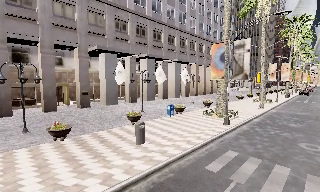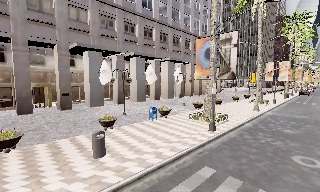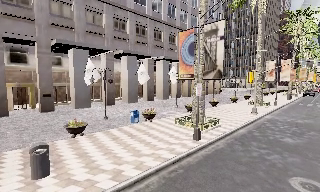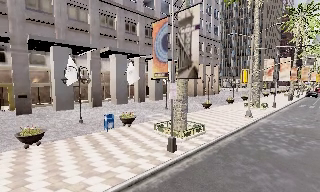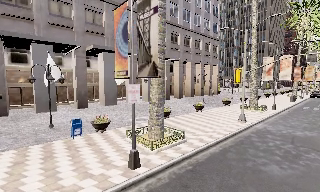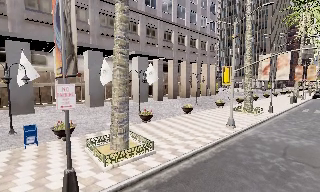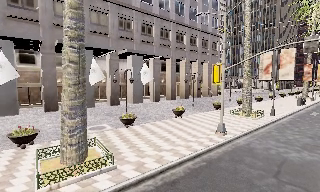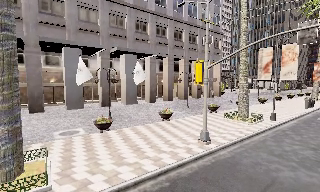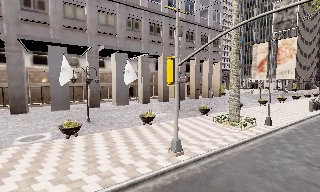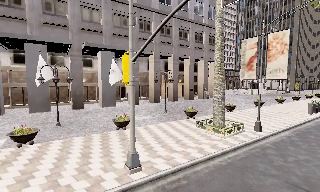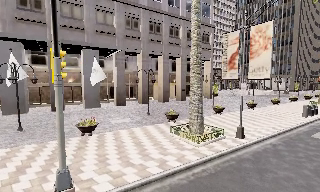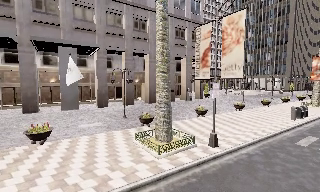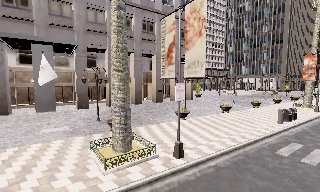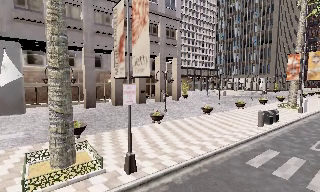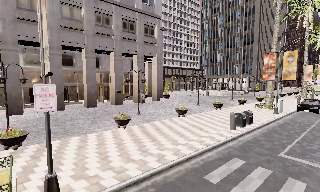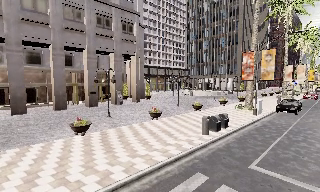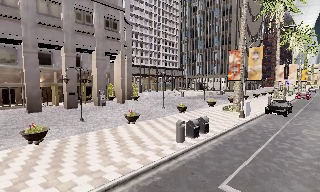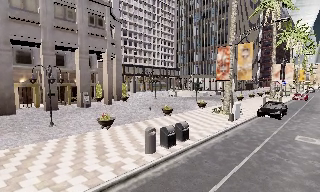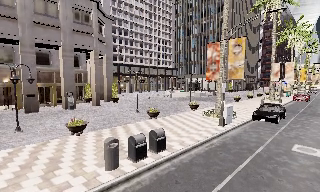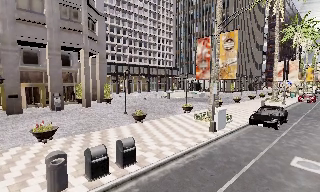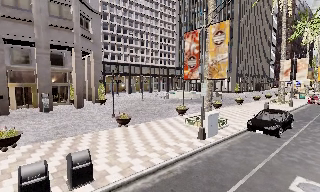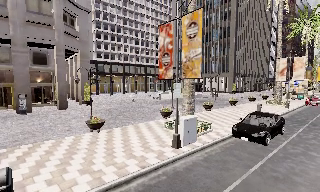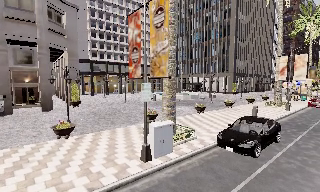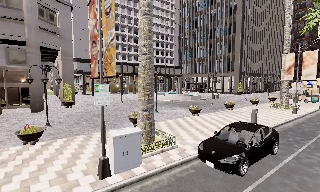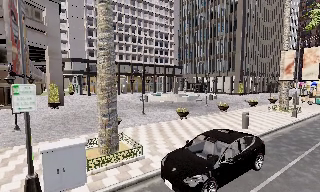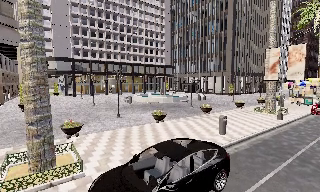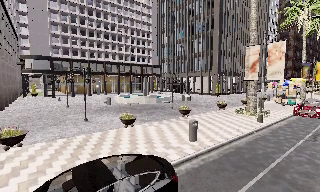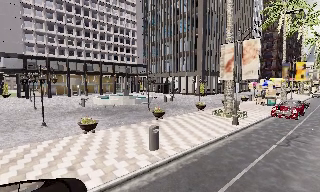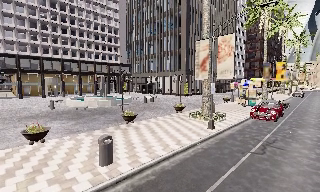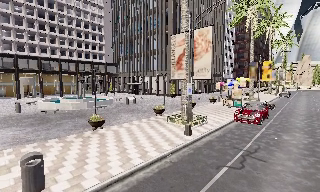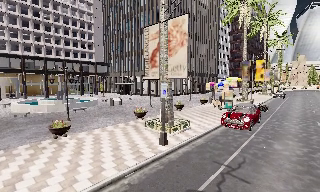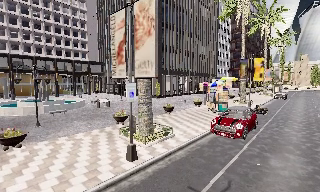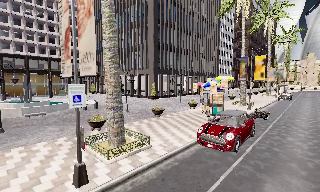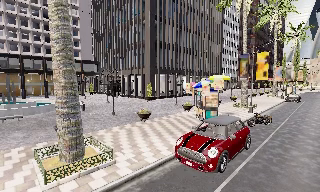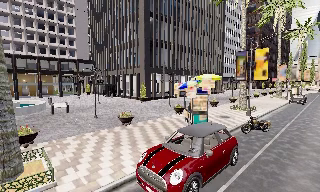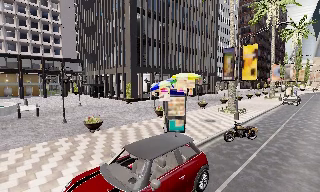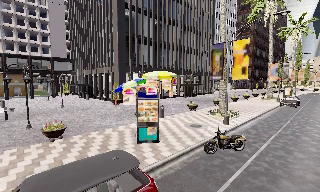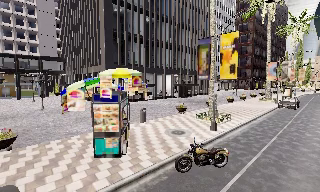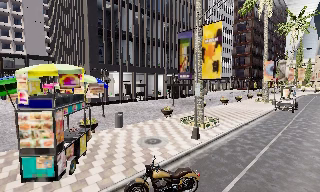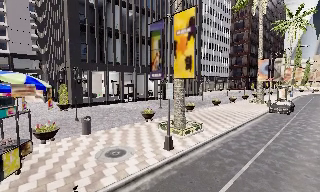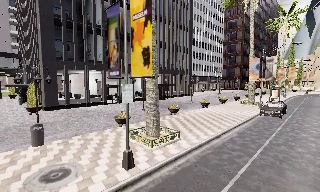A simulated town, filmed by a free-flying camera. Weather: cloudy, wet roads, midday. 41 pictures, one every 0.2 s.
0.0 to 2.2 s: The camera pans to its left, which is counterclockwise from overhead, by about 10 degrees. It travels to its right and forward, about 25 m, so close, fixed things drift to the left.
2.2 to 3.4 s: The camera pans to its right, which is clockwise from overhead, by about 10 degrees. It travels to its right and forward, about 13 m, so close, fixed things drift to the left.
3.4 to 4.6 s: The camera travels to its right and forward, about 12 m, so close, fixed things drift to the left.
4.6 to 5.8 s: The camera pans to its right, which is clockwise from overhead, by about 10 degrees. It travels to its right and forward, about 13 m, so close, fixed things drift to the left.
5.8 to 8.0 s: The camera travels forward and to its right, about 25 m, so what stands in front looms larger.
The film runs backward here.
